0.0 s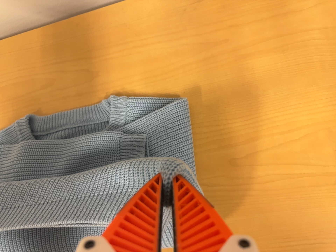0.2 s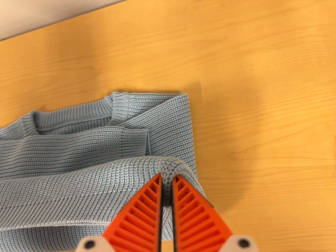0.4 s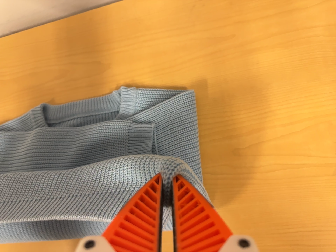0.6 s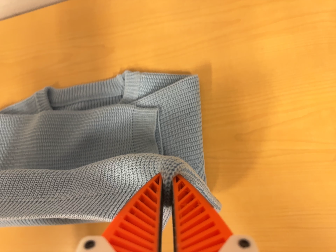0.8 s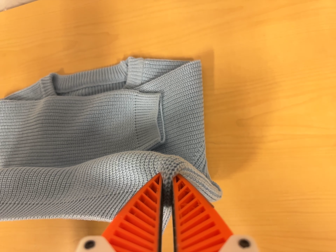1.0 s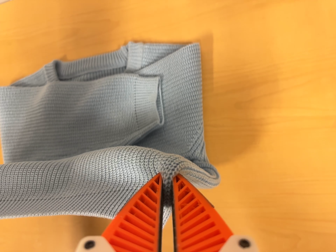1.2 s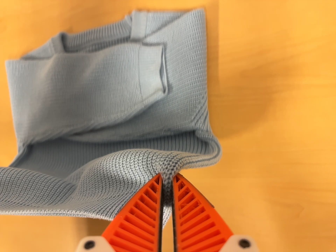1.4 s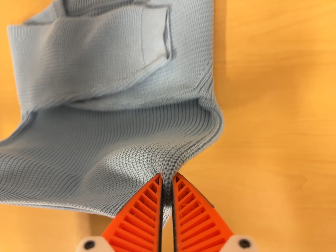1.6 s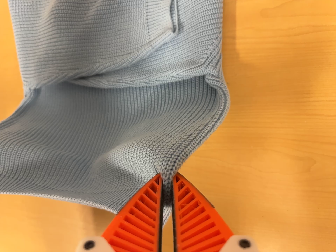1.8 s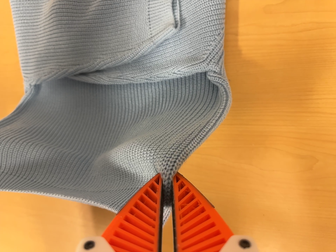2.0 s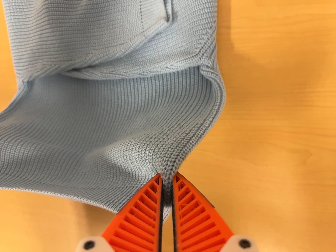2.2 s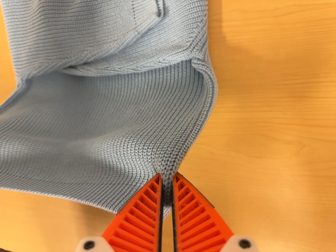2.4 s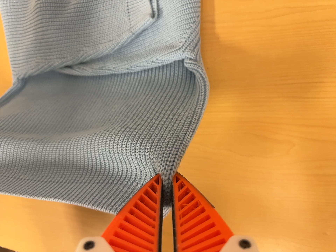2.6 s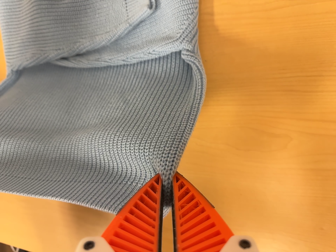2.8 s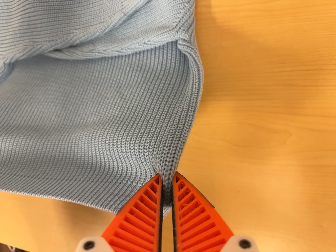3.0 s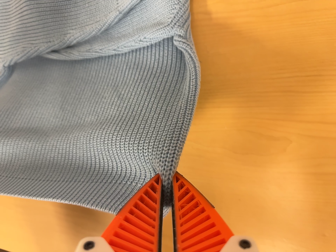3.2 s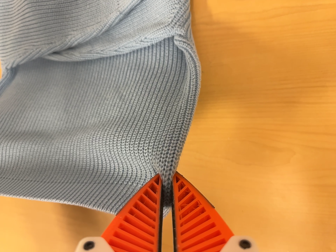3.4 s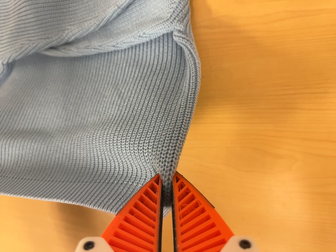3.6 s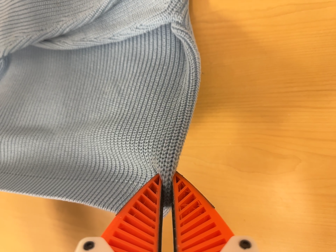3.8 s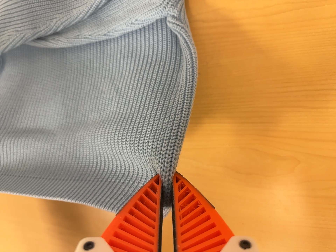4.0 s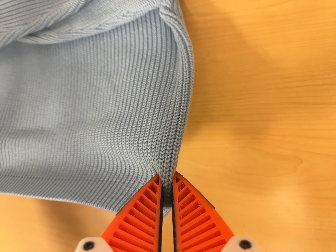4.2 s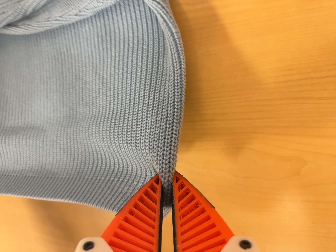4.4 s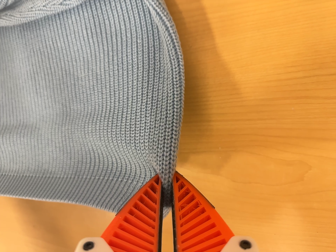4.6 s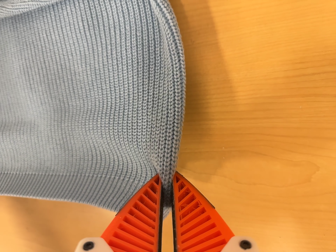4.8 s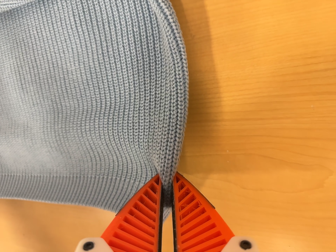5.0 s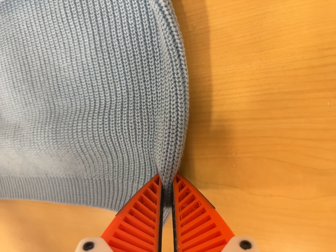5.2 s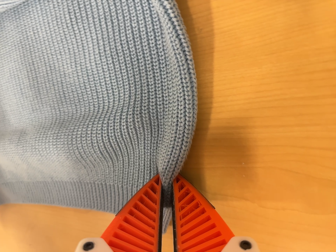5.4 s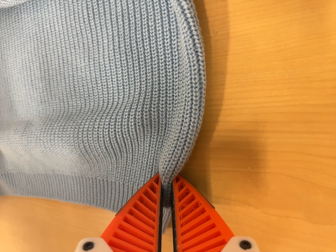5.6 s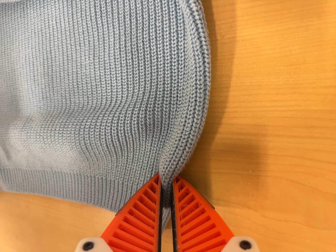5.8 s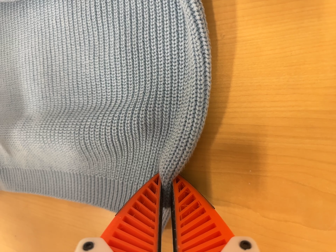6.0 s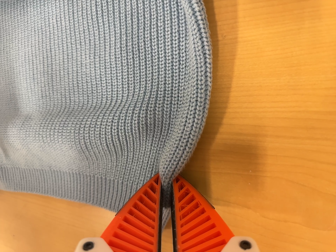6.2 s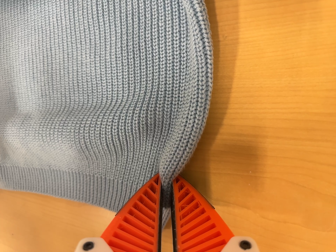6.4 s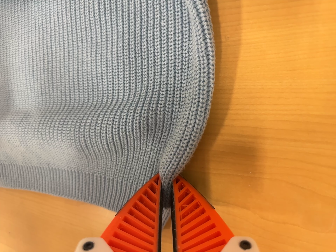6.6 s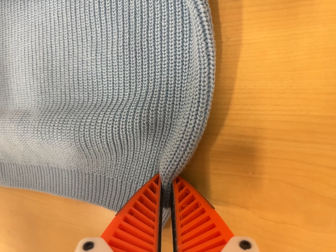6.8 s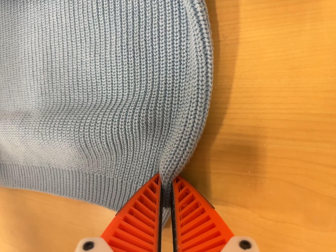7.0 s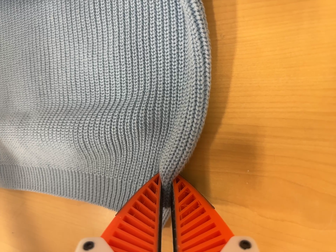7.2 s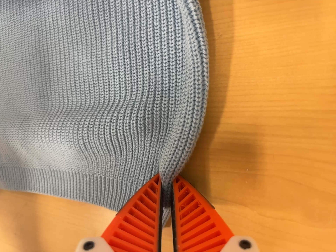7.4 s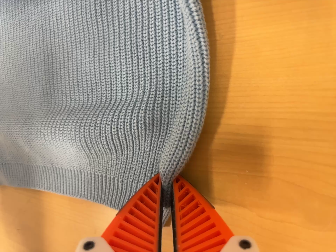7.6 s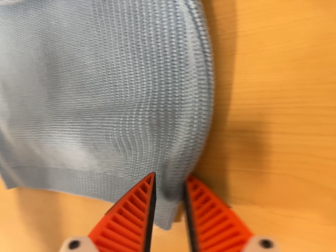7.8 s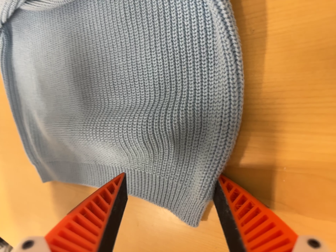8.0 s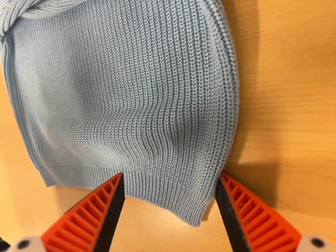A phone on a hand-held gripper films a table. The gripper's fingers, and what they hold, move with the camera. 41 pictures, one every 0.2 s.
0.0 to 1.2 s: The camera travels toward the bottom of its view, about 9 cm, so close, fixed things drift upward.
1.2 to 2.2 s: The camera's aim tips toward the bottom of its view by about 10 degrees, and the scene shifts upward.
2.2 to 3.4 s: The camera shifts only a little, or ends up much as it began.
3.4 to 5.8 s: The camera travels forward, about 12 cm, so what stands in front looms larger.
5.8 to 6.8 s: The camera keeps its place and its aim.
6.8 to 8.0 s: The camera swings to its left by about 10 degrees, and the scene slides to the right.
The film runs backward here.
